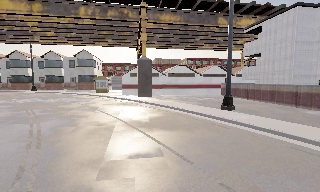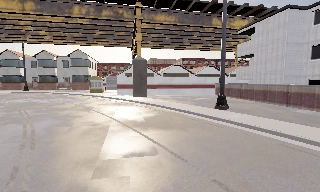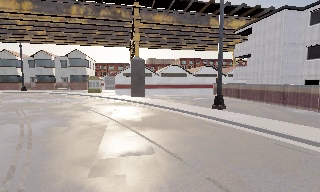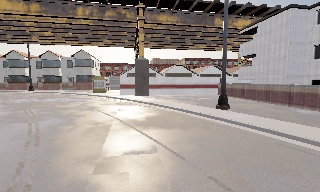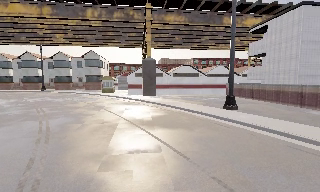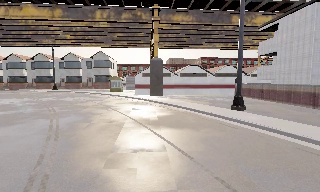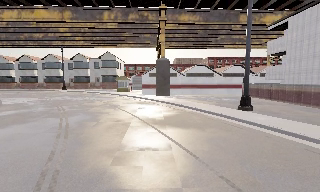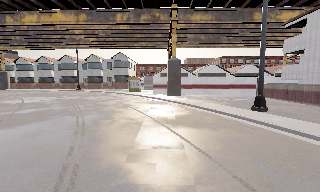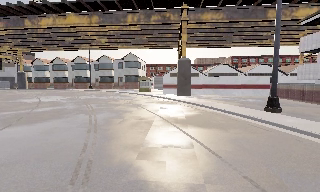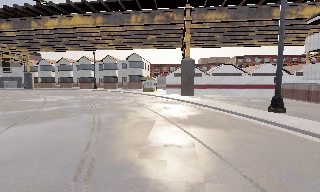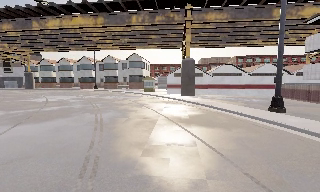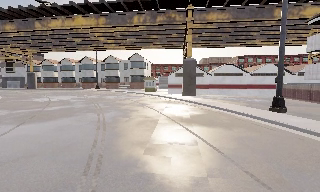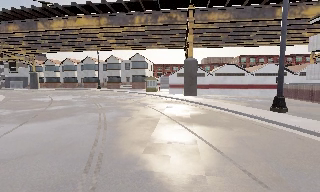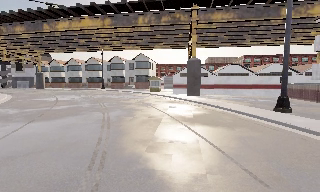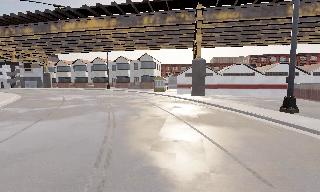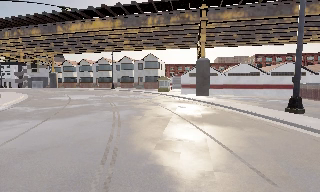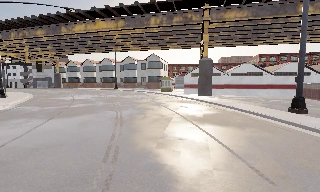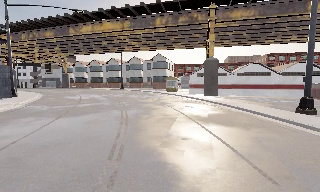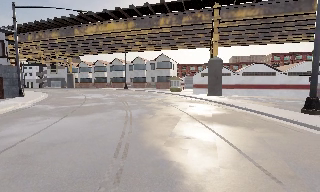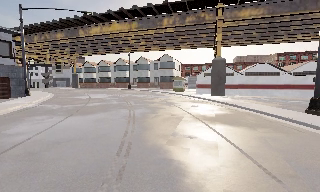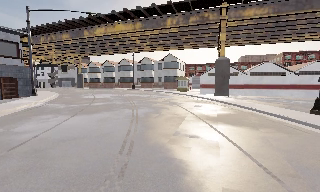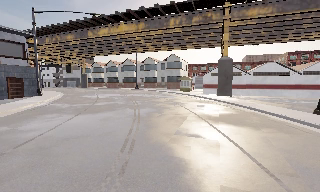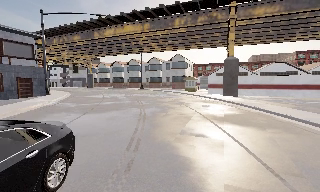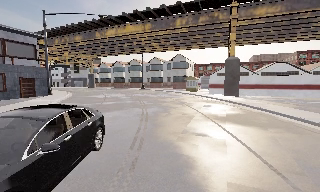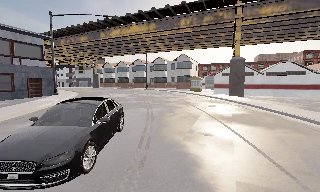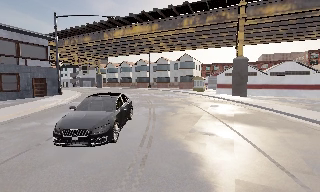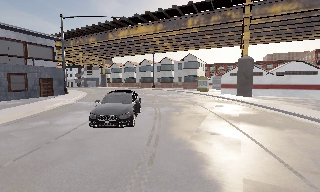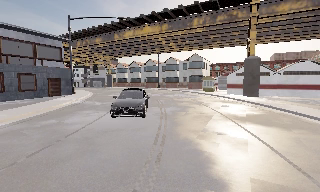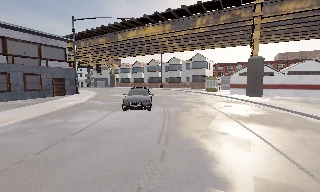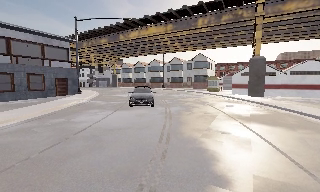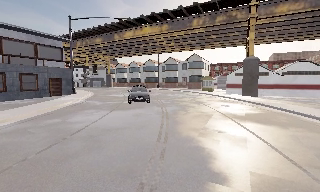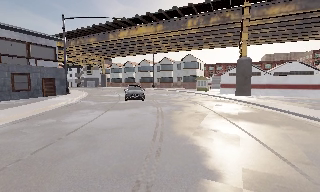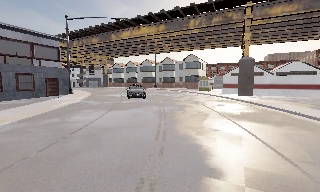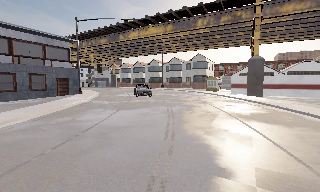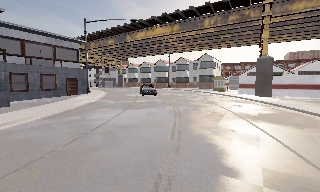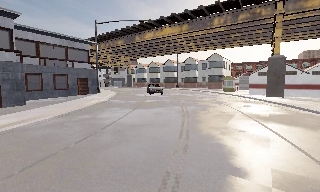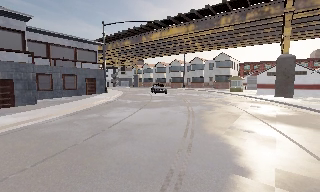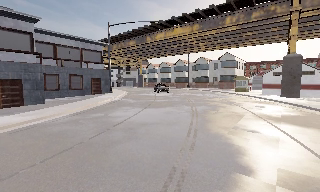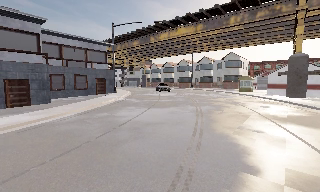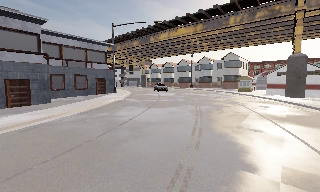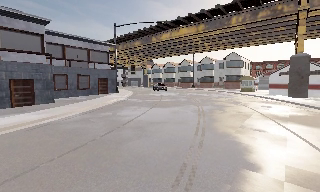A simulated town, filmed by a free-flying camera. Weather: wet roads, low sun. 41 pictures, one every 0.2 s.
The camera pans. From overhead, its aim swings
counterclockwise.
The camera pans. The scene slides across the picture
to the right.
0.0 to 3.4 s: The camera pans to its left, which is counterclockwise from overhead, by about 25 degrees. It travels backward, about 1.5 m, so what stands in front gets smaller.
3.4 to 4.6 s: The camera travels backward, about 0.5 m, so what stands in front gets smaller.
4.6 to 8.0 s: The scene slides to the right, as the camera pans about 15 degrees to its left. It travels backward and to its left, about 1.5 m, so what stands in front gets smaller.
The film runs backward here.
